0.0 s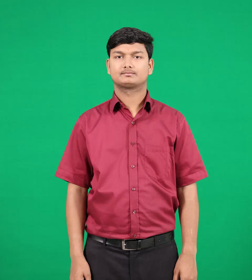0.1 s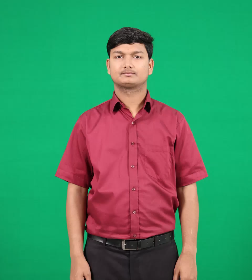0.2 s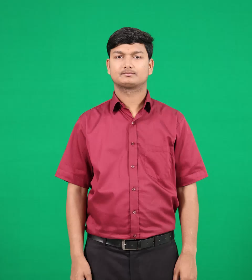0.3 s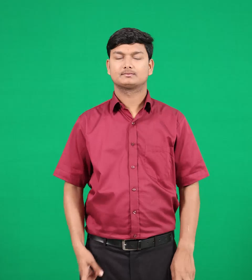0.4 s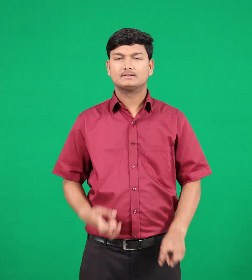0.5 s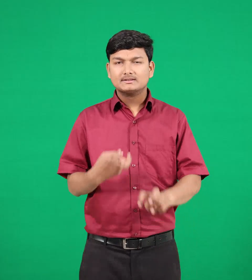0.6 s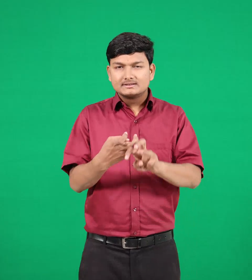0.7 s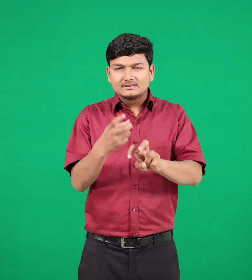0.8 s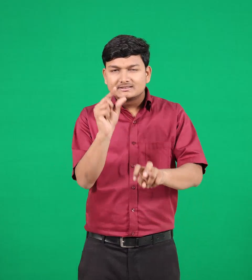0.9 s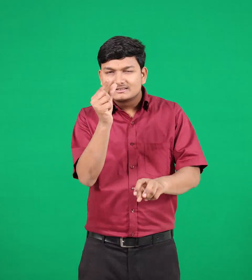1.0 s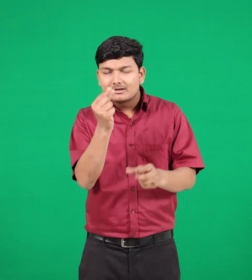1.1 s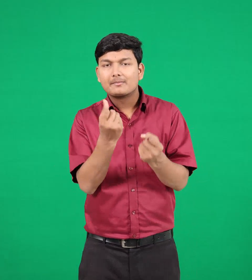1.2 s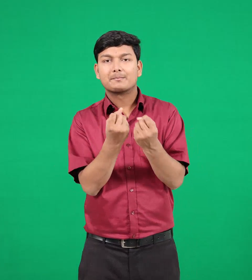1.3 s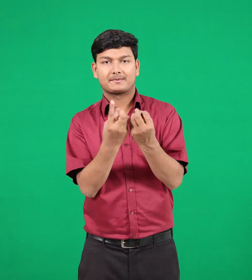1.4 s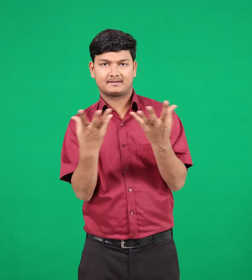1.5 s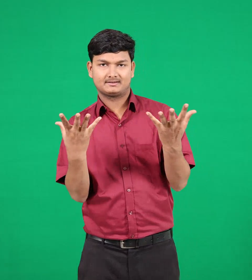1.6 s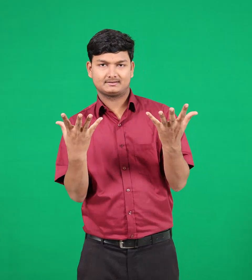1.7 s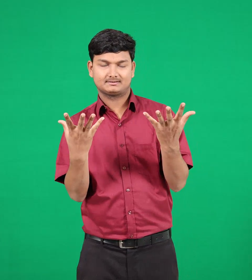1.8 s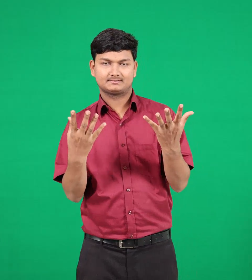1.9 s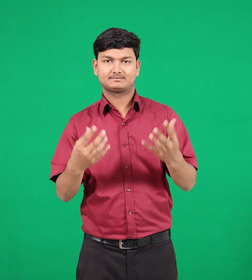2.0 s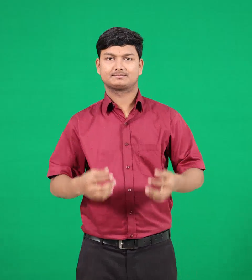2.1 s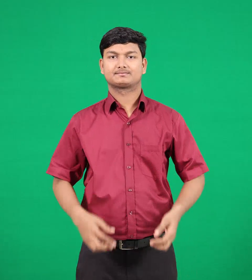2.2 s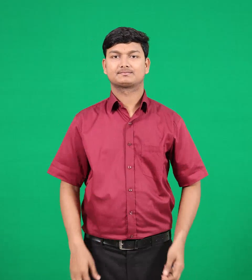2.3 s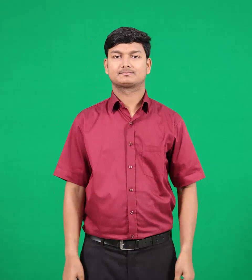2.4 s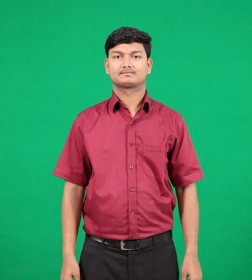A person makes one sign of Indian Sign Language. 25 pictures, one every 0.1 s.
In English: stones
